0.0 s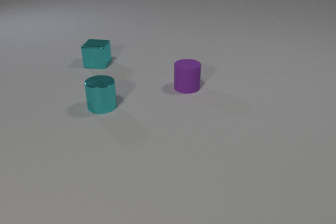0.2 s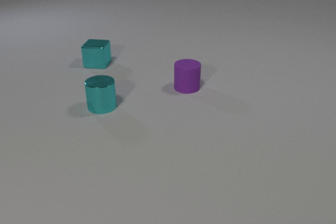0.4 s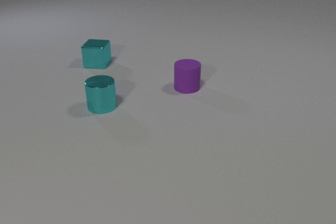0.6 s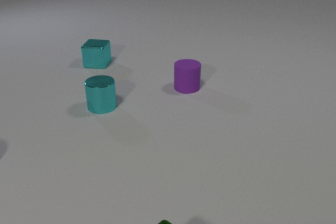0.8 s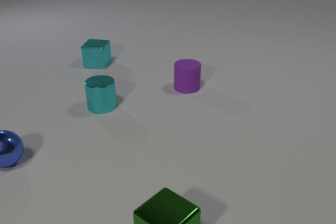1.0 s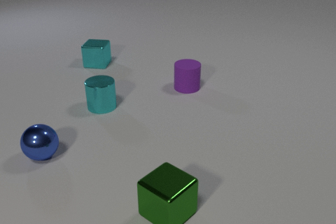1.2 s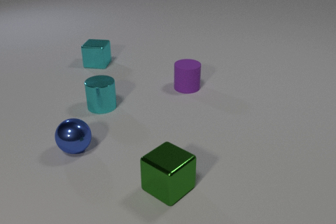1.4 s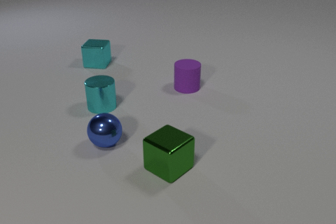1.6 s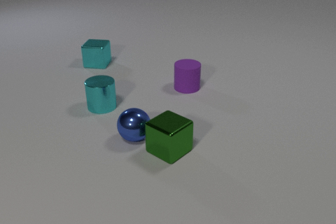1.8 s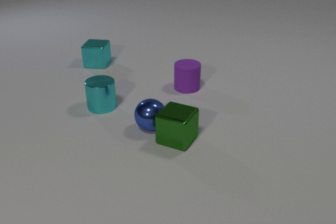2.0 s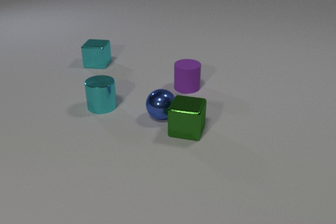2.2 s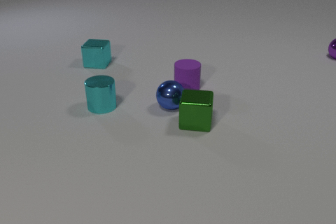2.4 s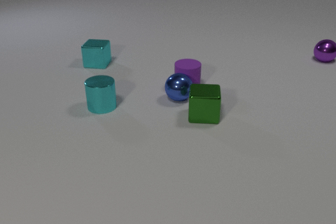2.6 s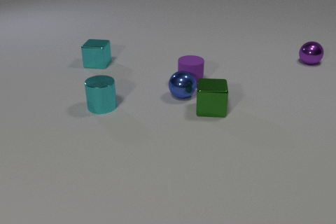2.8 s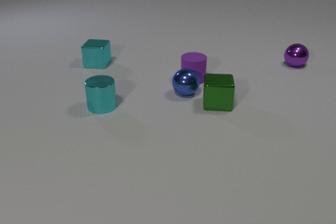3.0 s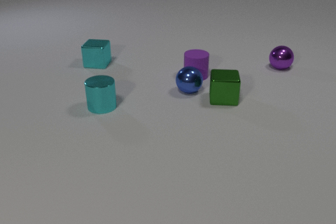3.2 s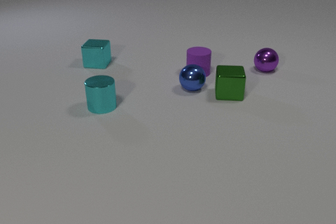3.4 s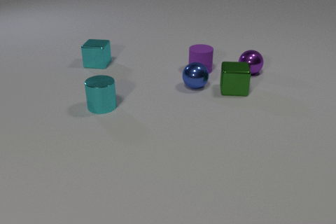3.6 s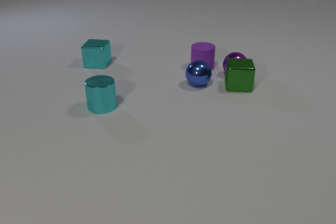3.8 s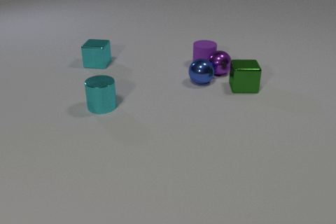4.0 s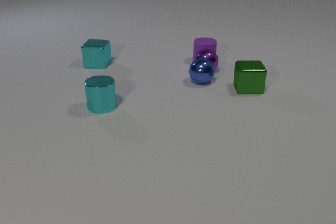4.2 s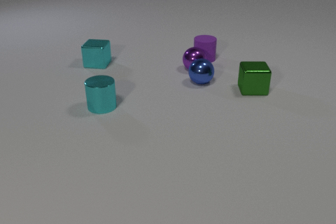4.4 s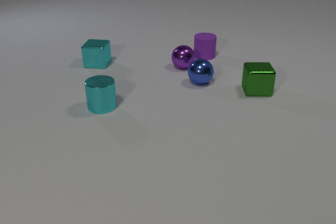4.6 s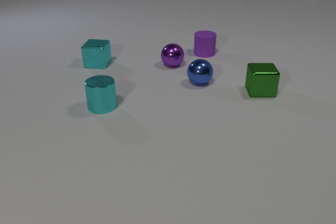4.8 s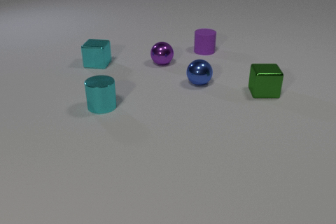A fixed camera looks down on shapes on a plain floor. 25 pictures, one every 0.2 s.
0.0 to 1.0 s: The green metal cube comes in at the bottom edge, slides away from the camera. The blue metal sphere comes in at the left edge, rolls to the right.
1.0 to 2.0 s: The green metal cube slides away from the camera, spins so that its near face slides to the right, counterclockwise seen from above. The blue metal sphere rolls to the right and away from the camera. The green metal cube and the blue metal sphere collide.
2.0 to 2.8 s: The green metal cube slides away from the camera and to the right. The blue metal sphere rolls away from the camera and to the right. The purple rubber cylinder slides away from the camera. The purple metal sphere comes in at the right edge, rolls to the left and toward the camera. The blue metal sphere and the purple rubber cylinder collide.
2.8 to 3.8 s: The green metal cube slides away from the camera and to the right. The blue metal sphere rolls away from the camera and to the right. The purple rubber cylinder slides away from the camera. The purple metal sphere rolls to the left and toward the camera. The green metal cube and the purple metal sphere collide. The purple rubber cylinder and the purple metal sphere collide.
3.8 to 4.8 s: The green metal cube slides to the right. The purple rubber cylinder slides away from the camera. The purple metal sphere rolls to the left. The blue metal sphere and the purple metal sphere collide.
How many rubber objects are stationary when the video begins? 1.
What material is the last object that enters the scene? metal.
What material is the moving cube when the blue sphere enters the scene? metal.
